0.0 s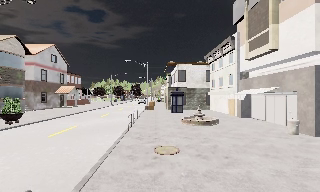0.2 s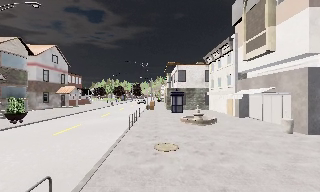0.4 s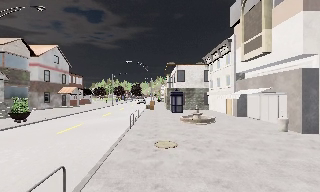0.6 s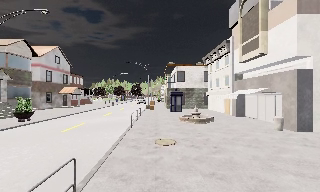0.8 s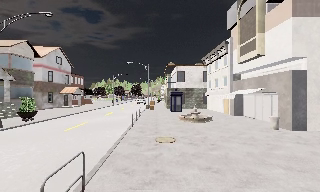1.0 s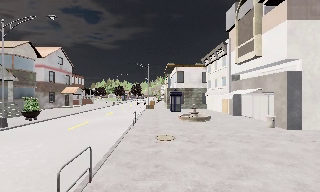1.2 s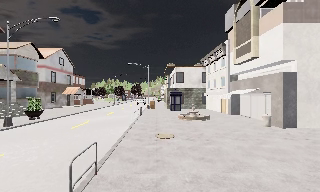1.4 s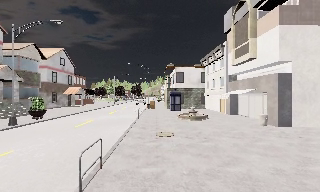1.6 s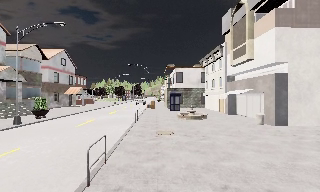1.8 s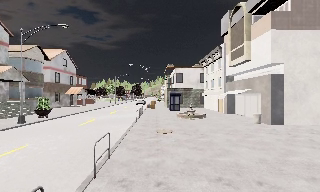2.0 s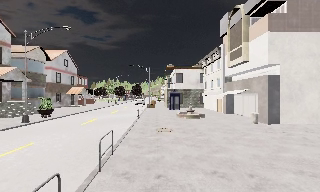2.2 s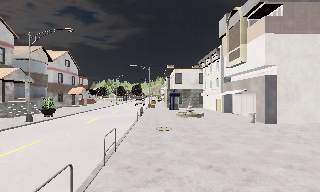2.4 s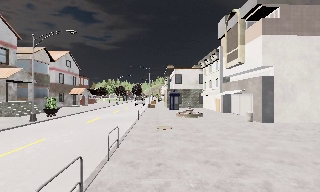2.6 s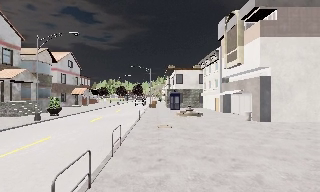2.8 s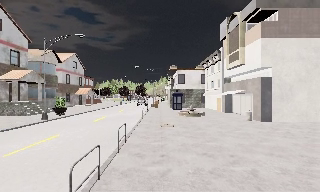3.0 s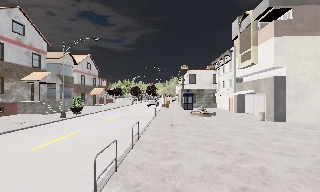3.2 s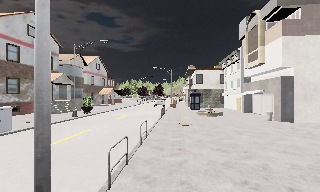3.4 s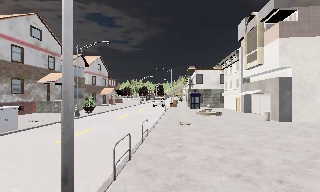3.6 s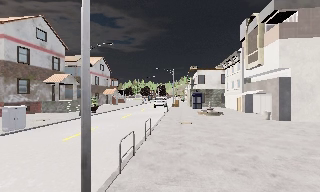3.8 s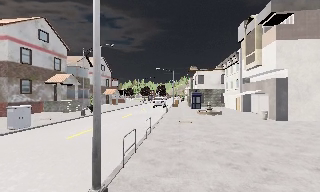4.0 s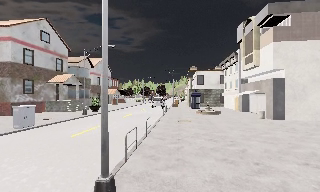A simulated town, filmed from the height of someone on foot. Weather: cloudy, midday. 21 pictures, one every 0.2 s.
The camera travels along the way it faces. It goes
backward.
0.0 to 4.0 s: The camera travels backward, about 7 m, so what stands in front gets smaller.
The film runs backward here.
